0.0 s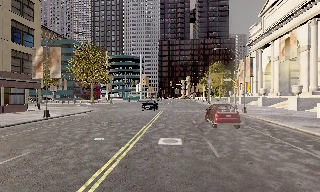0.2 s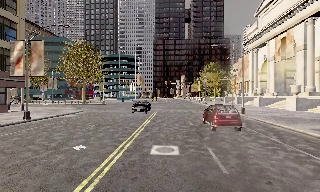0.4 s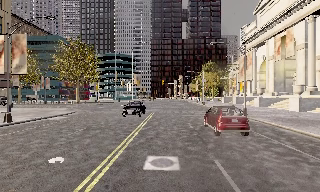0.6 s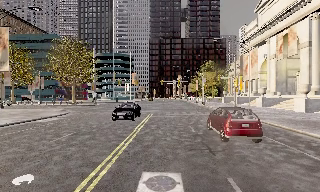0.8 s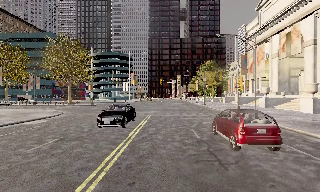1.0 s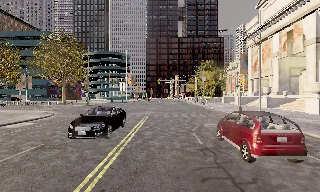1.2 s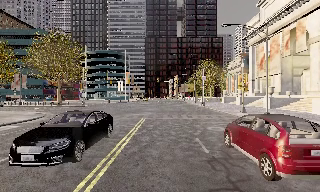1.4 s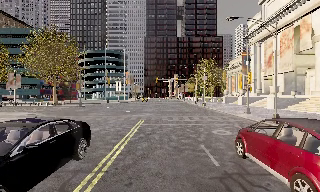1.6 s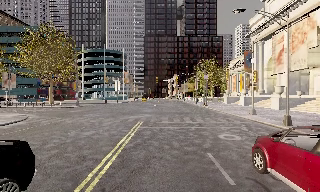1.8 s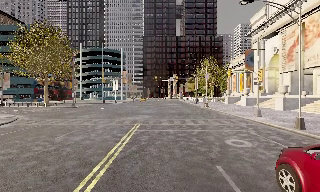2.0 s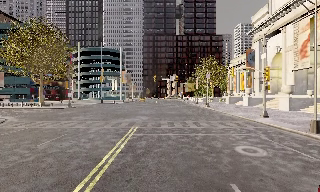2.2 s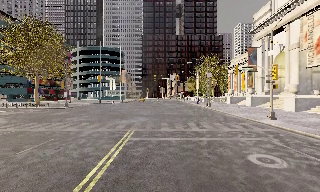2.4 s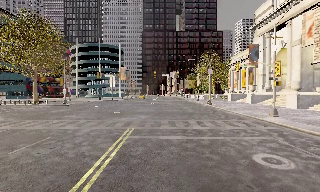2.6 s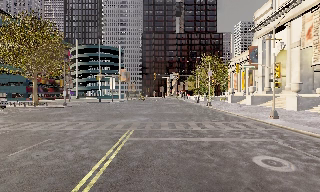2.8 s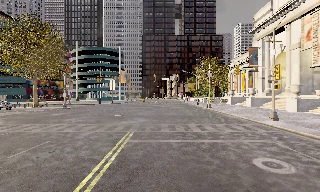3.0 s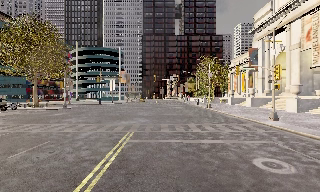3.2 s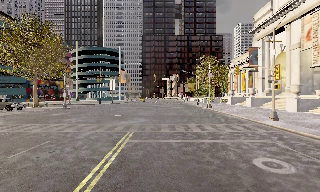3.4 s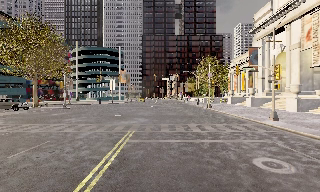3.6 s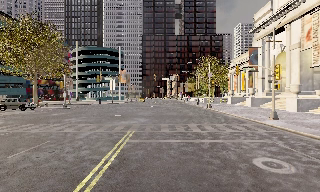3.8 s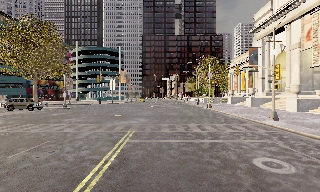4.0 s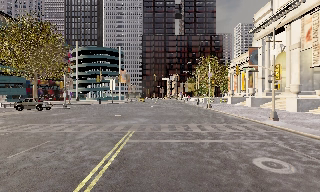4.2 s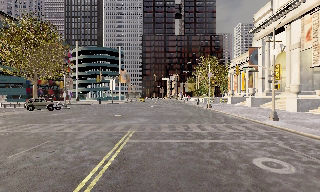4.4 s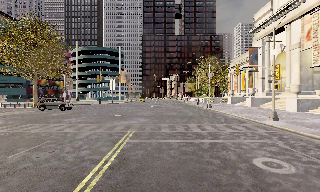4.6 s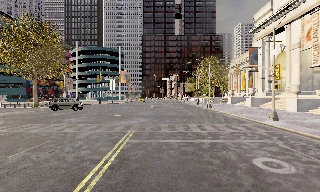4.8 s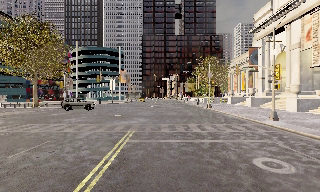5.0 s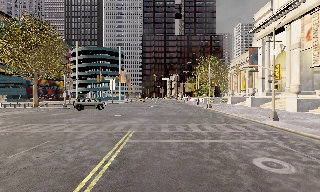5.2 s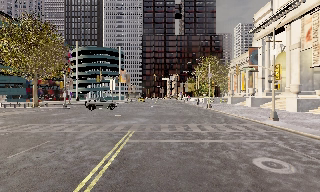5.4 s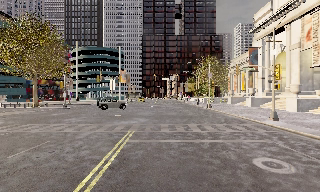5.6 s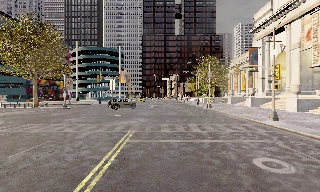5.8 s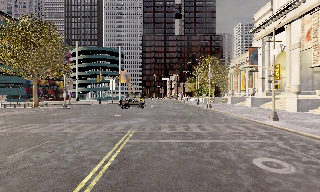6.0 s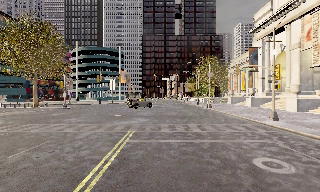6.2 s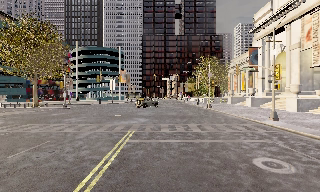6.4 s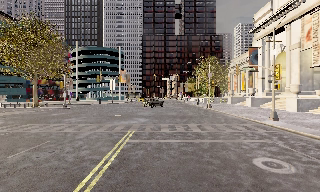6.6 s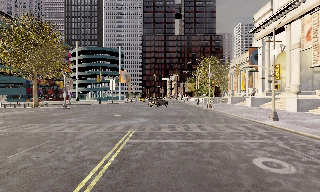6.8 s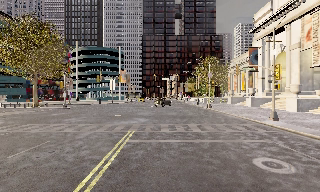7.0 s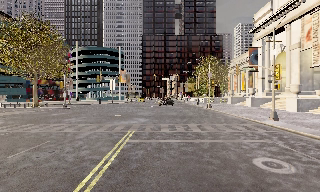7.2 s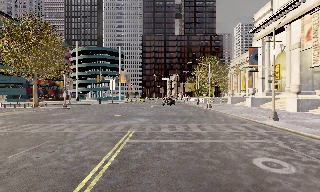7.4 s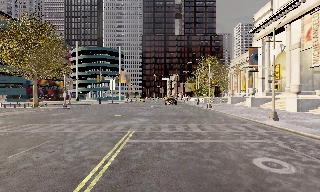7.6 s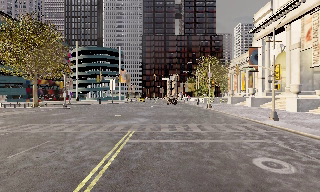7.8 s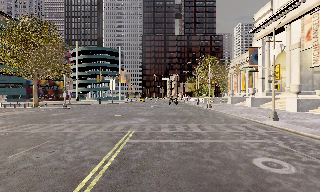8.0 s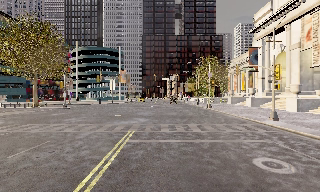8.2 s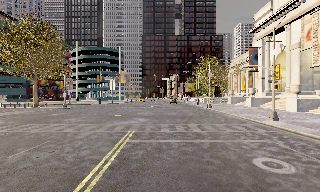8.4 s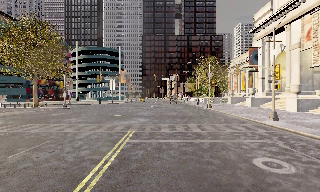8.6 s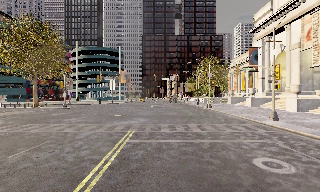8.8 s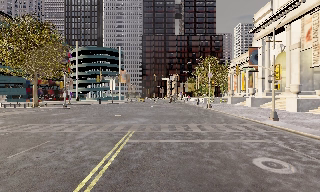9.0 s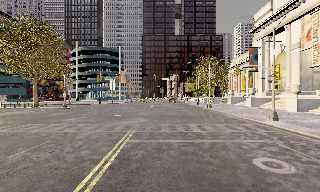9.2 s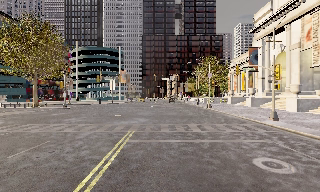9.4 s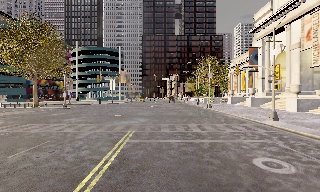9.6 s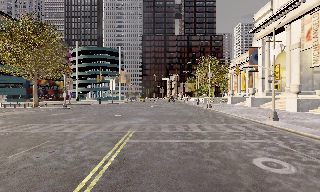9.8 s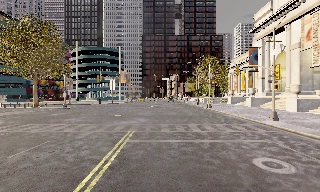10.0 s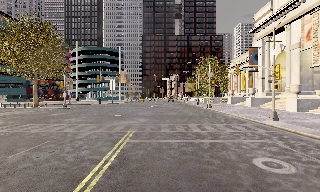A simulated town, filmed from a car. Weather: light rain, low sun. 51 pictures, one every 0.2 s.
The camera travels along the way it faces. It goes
forward.
0.0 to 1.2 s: The camera travels forward, about 7 m, so what stands in front looms larger.
1.2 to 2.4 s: The camera travels forward, about 6 m, so what stands in front looms larger. It loses speed.
2.4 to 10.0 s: The camera keeps its place and its aim.
The film runs forward here.
